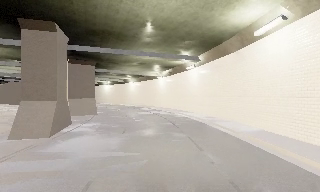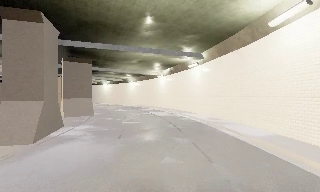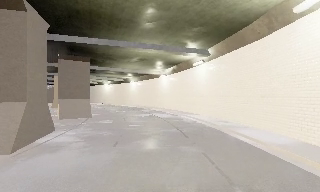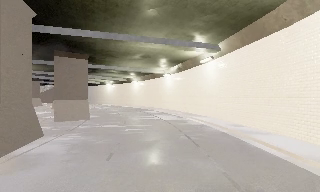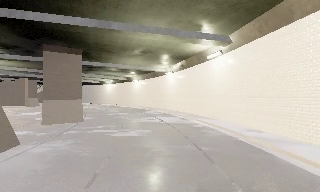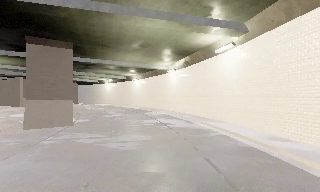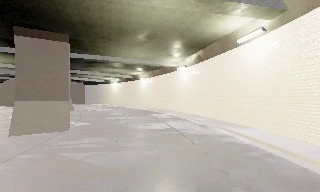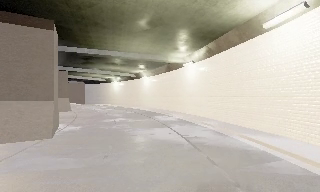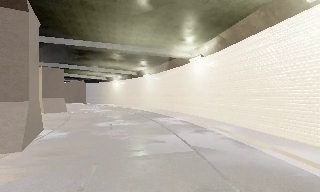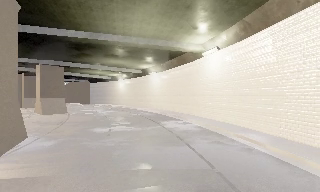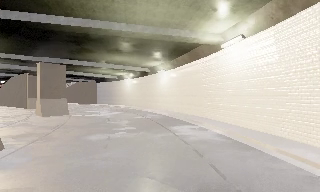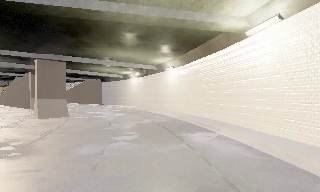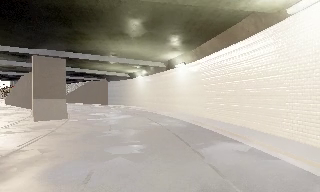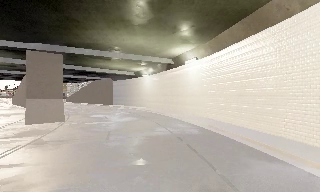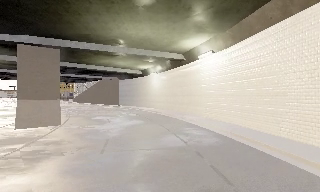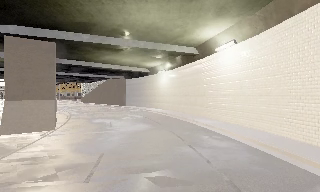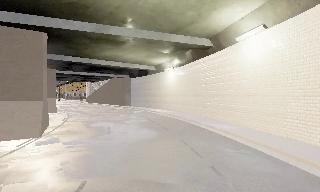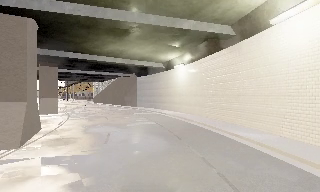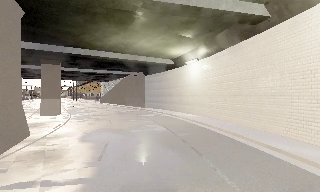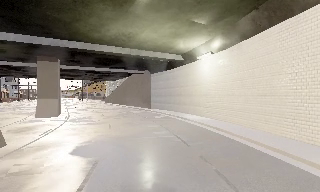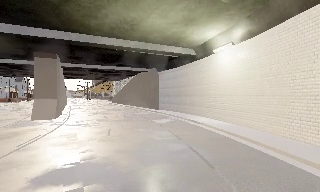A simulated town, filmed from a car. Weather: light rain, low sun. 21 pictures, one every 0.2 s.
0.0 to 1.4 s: The camera travels forward, about 11 m, so what stands in front looms larger. It gains speed.
1.4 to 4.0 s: The camera pans to its left, which is counterclockwise from overhead, by about 35 degrees. It travels forward, about 25 m.
The film runs forward here.
